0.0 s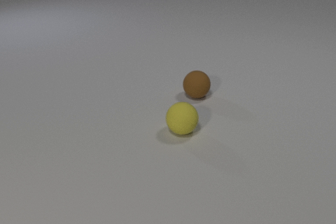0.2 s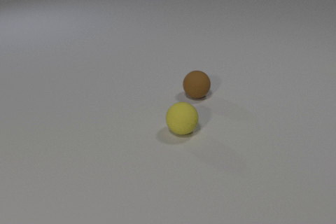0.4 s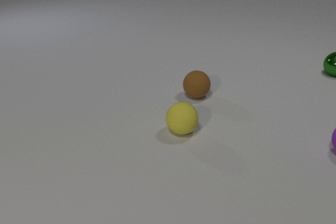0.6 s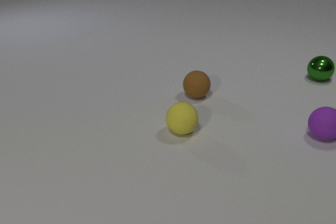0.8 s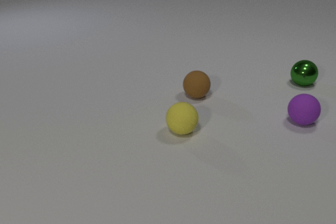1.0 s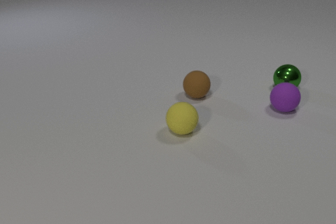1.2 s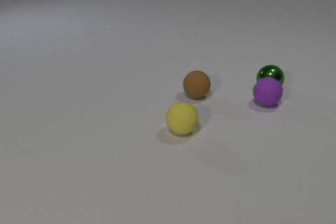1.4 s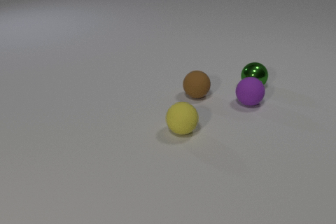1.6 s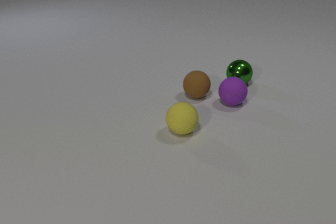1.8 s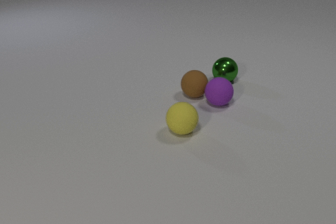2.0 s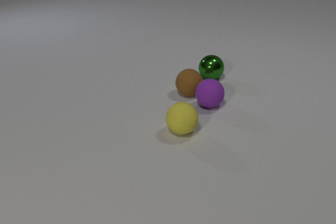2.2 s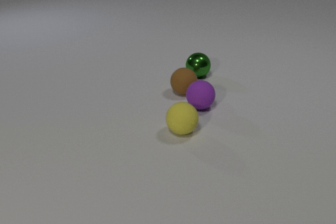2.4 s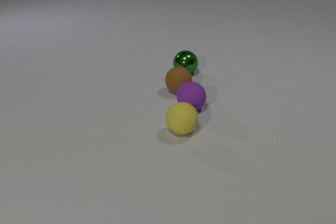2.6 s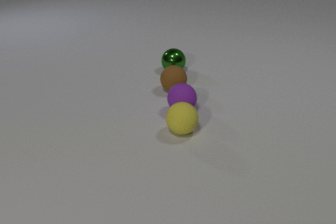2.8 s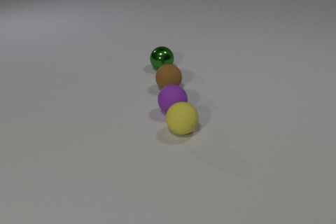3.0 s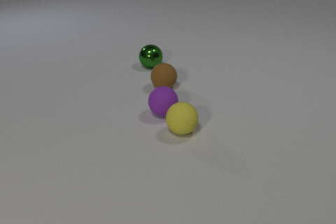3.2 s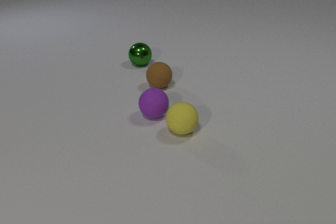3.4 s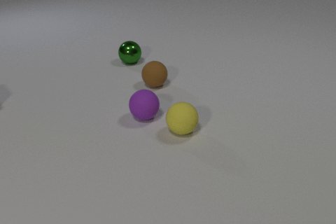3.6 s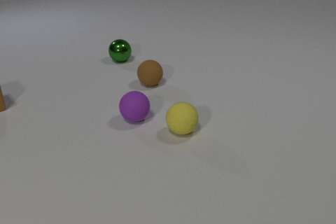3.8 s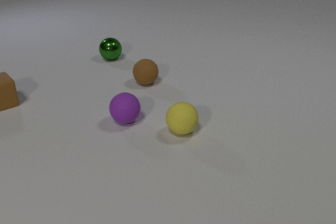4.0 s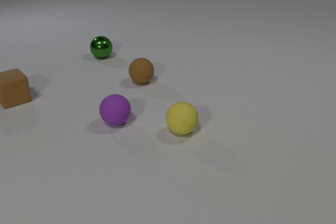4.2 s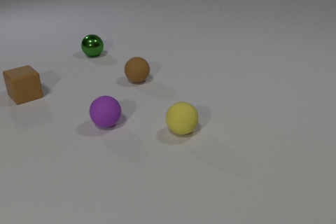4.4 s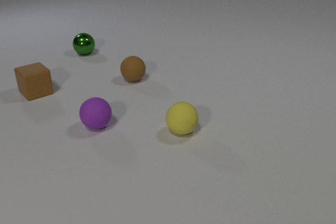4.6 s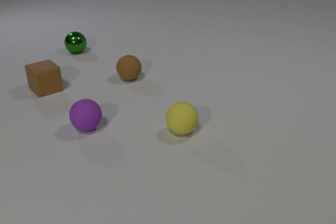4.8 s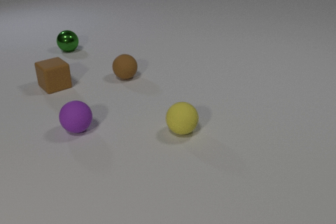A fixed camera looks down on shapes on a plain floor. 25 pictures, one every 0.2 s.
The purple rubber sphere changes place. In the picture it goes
to the left.
The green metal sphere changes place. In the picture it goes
to the left.
0.0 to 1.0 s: The purple rubber sphere comes in at the right edge, rolls to the left and away from the camera. The green metal sphere comes in at the right edge, rolls toward the camera and to the left.
1.0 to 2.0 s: The purple rubber sphere rolls to the left. The green metal sphere rolls to the left. The brown rubber sphere rolls to the left. The purple rubber sphere and the green metal sphere collide. The purple rubber sphere and the brown rubber sphere collide.
2.0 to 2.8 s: The purple rubber sphere rolls to the left and toward the camera. The green metal sphere rolls to the left and away from the camera. The brown rubber sphere rolls to the left and away from the camera.
2.8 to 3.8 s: The purple rubber sphere rolls to the left. The green metal sphere rolls to the left and away from the camera. The brown rubber sphere rolls to the left and away from the camera. The brown rubber cube comes in at the left edge, slides to the right.
3.8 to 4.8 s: The purple rubber sphere rolls to the left. The green metal sphere rolls to the left and away from the camera. The brown rubber sphere rolls to the left and away from the camera. The brown rubber cube slides to the right and away from the camera.
How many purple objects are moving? 1.
How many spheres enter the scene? 2.
What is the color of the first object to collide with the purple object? green.
